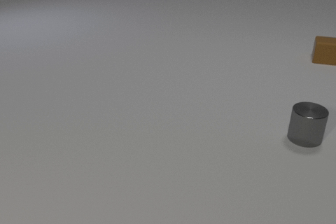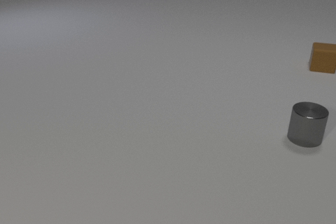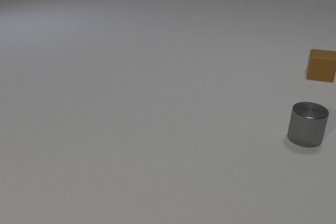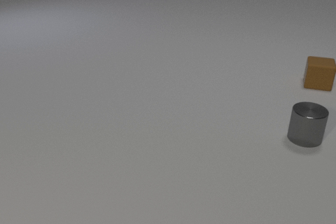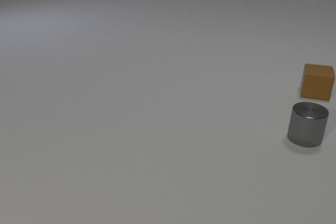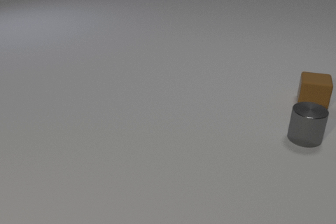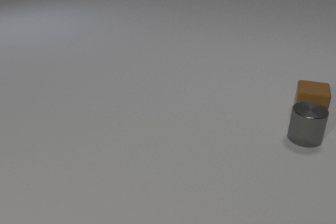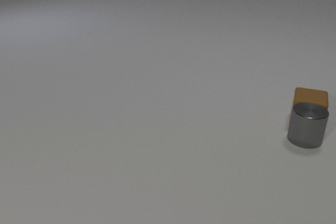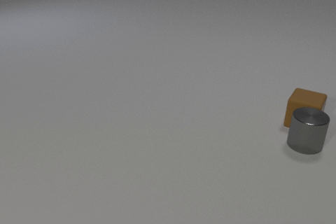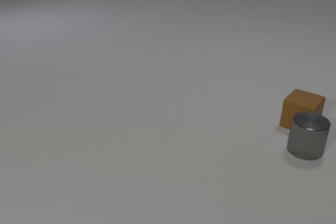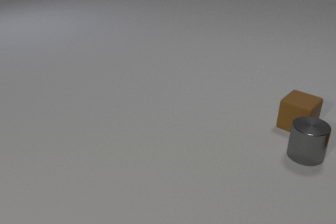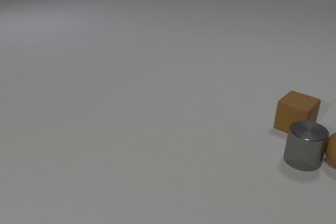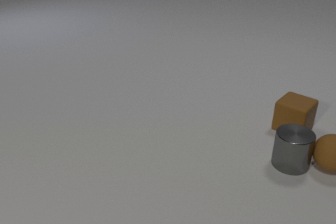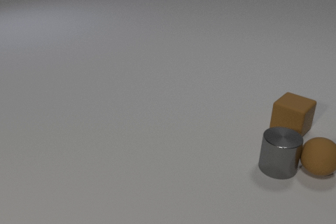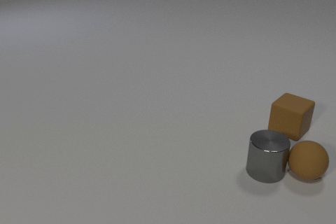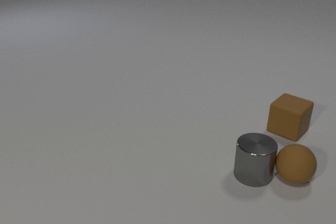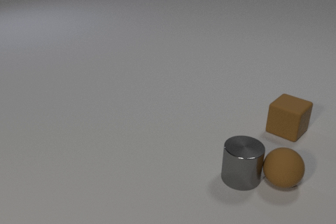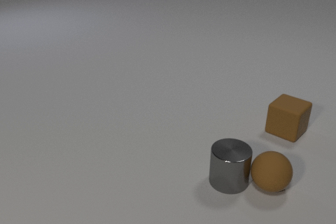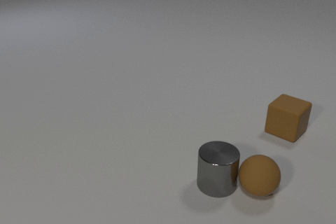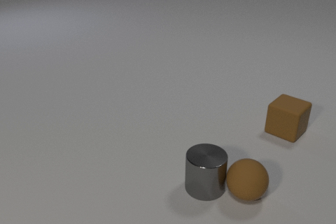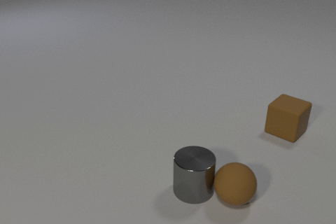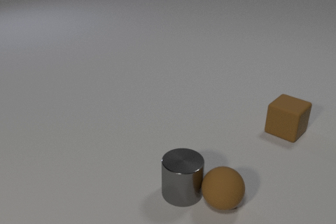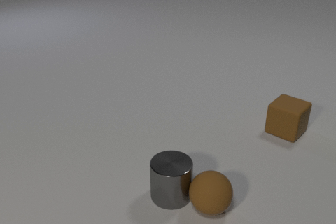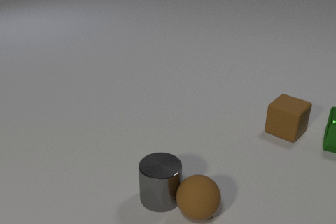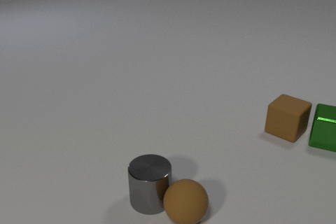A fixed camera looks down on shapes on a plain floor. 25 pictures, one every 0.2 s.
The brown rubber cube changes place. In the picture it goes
toward the camera.
0.0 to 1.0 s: The brown rubber cube slides toward the camera.
1.0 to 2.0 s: The brown rubber cube slides toward the camera, spins clockwise seen from above by about 30 degrees, its near face sliding to the left. The gray metal cylinder slides toward the camera. The brown rubber cube and the gray metal cylinder collide.
2.0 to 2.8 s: The brown rubber cube slides toward the camera and to the left. The gray metal cylinder slides toward the camera and to the left. The brown rubber sphere comes in at the right edge, rolls to the left and toward the camera. The gray metal cylinder and the brown rubber sphere collide.
2.8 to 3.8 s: The gray metal cylinder slides to the left and toward the camera. The brown rubber sphere rolls to the left and toward the camera.
3.8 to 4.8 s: The gray metal cylinder slides to the left. The green metal cube comes in at the right edge, slides to the left. The brown rubber sphere rolls to the left and toward the camera.
What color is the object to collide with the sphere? gray.
What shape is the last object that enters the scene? cube.
How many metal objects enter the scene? 1.
